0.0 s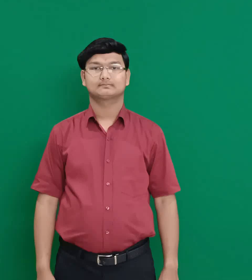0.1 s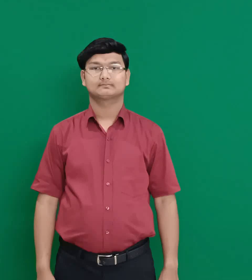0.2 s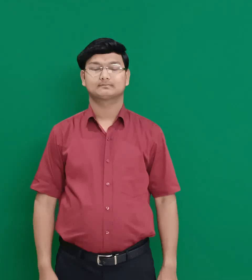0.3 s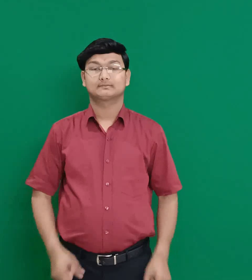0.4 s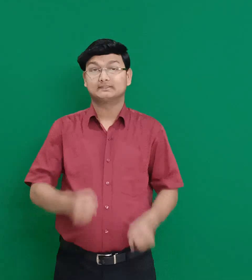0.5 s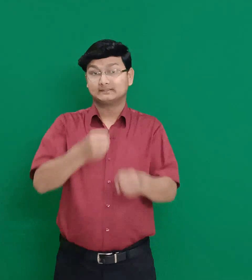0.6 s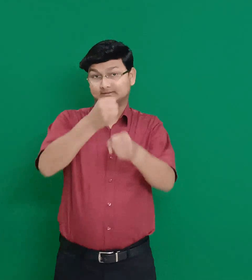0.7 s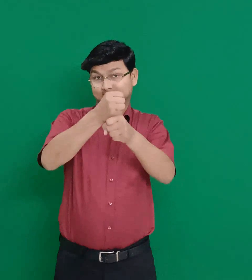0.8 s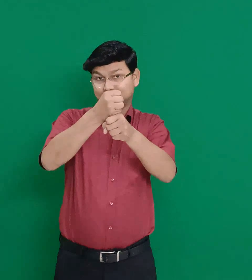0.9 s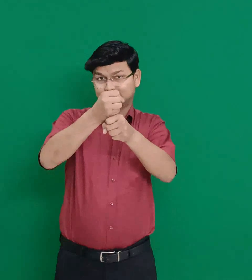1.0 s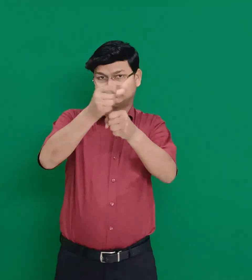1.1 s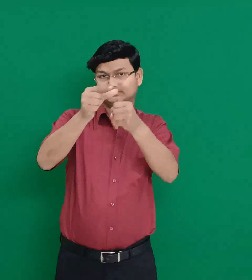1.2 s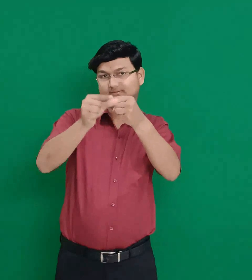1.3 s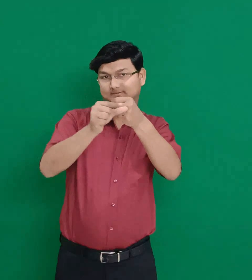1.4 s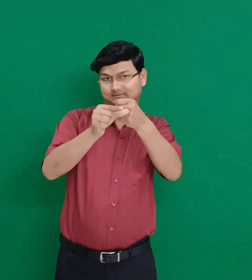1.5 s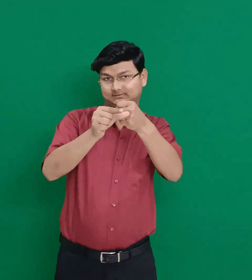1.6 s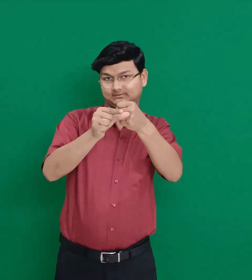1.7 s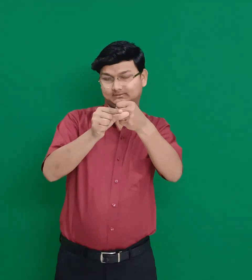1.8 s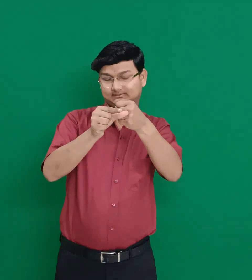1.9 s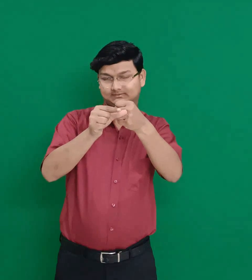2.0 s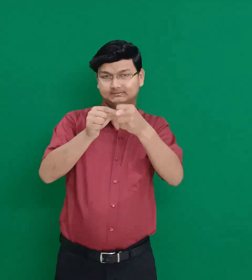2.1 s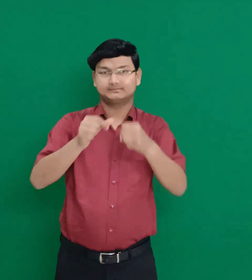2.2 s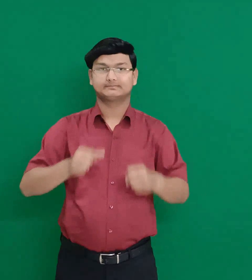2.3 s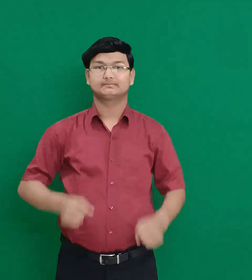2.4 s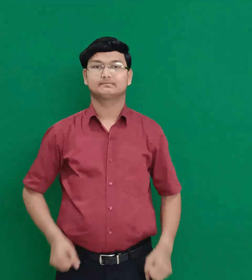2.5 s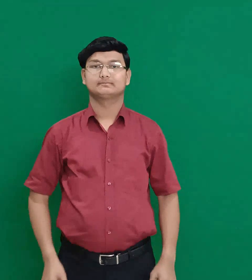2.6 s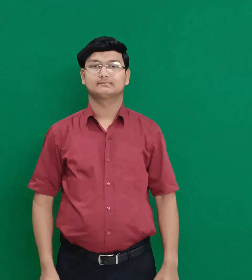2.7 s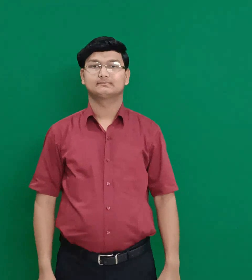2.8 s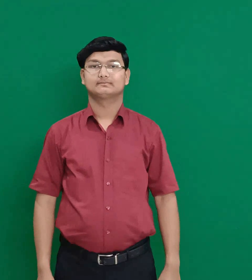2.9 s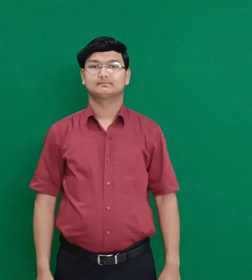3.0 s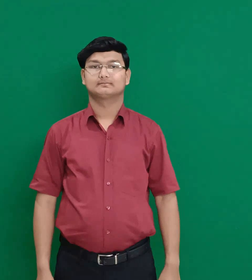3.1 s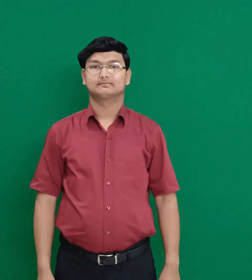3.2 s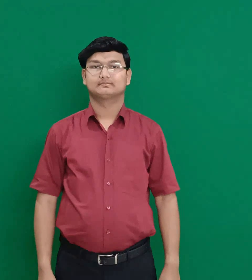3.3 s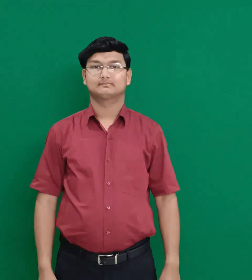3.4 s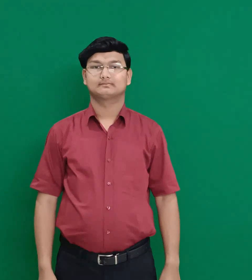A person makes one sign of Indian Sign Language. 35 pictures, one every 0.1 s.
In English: gaius
